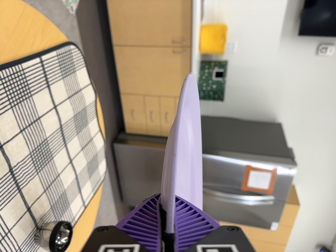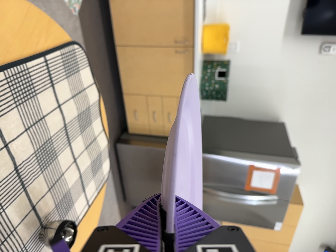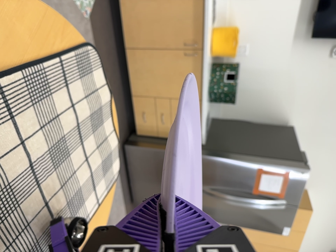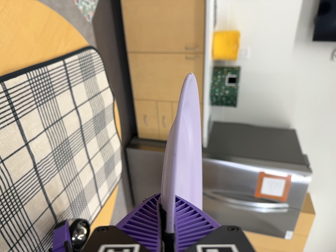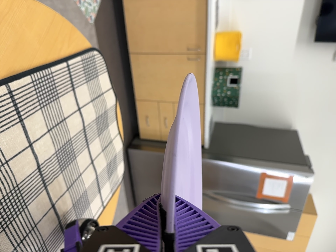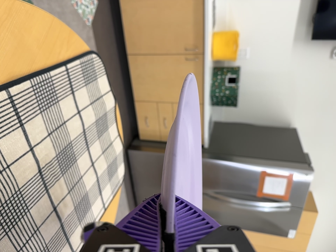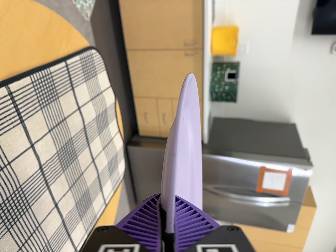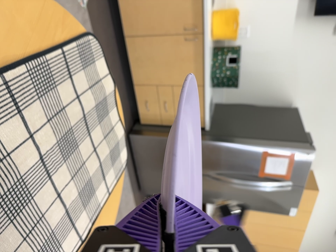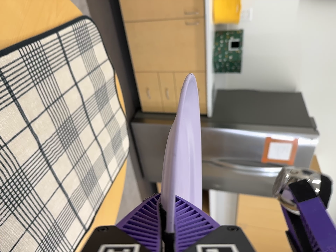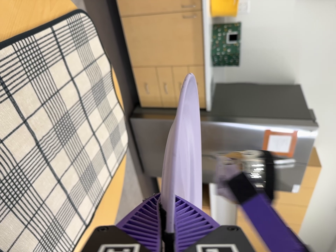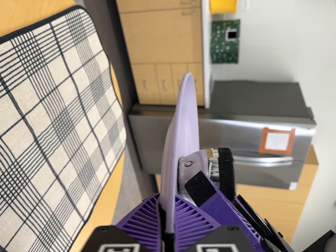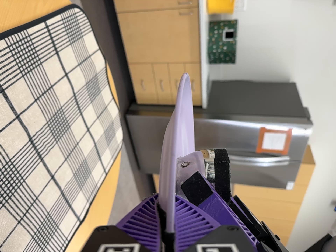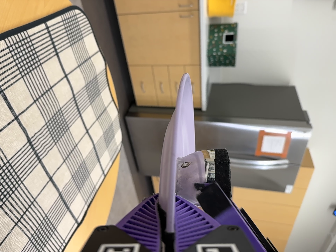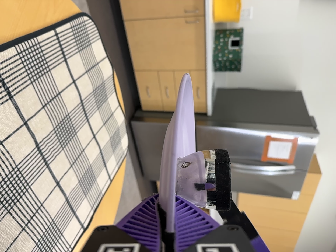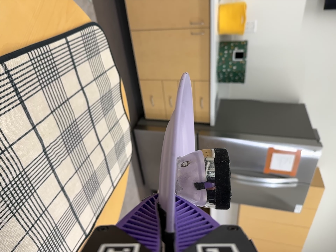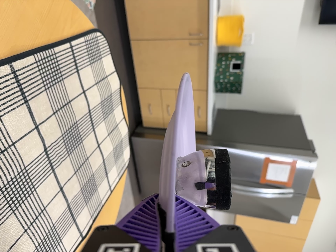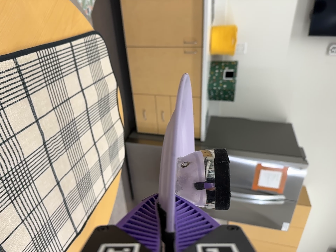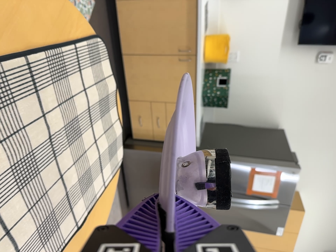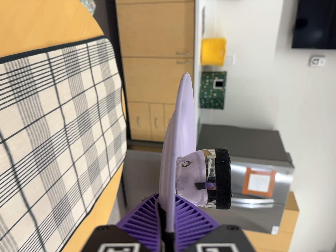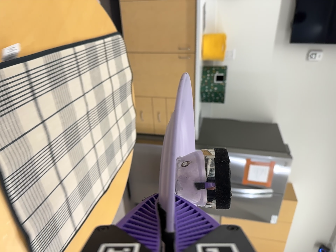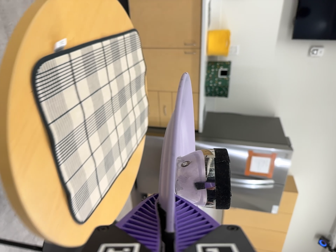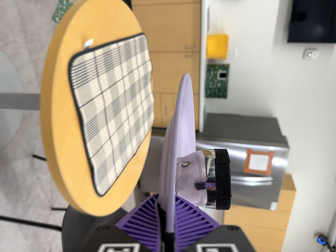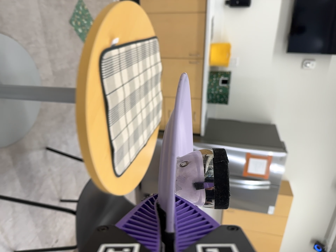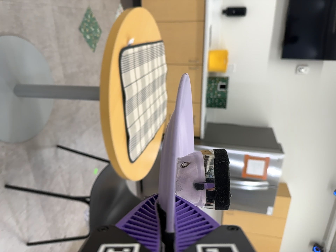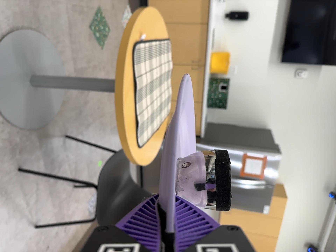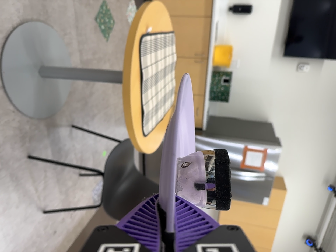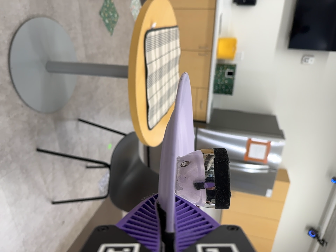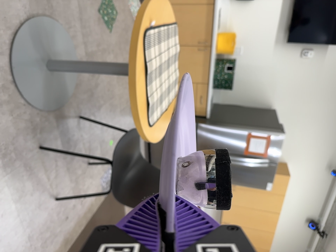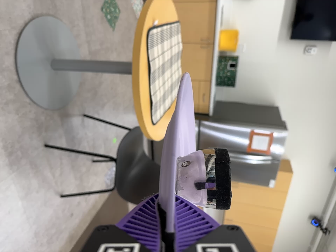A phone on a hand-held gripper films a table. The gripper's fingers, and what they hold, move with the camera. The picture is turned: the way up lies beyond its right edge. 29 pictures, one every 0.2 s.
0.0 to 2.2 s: The camera shifts only a little, or ends up much as it began.
2.2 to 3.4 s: The camera travels backward and toward the bottom of its view, about 10 cm, so what stands in front gets smaller. Its aim tips toward the top of its view by about 10 degrees.
3.4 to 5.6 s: The camera travels backward and toward the bottom of its view, about 90 cm, so what stands in front gets smaller.
The film runs backward here.
